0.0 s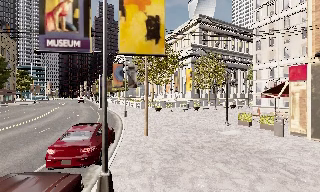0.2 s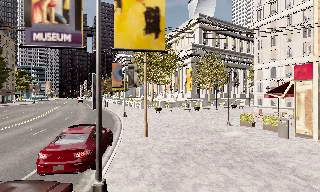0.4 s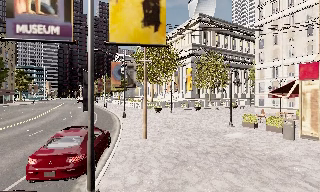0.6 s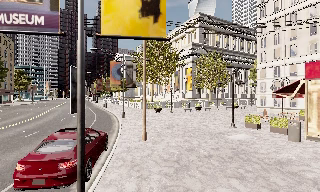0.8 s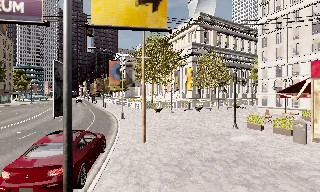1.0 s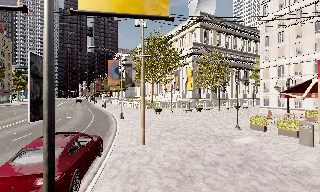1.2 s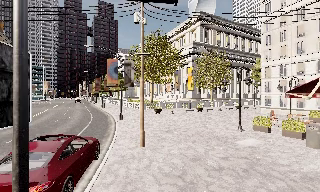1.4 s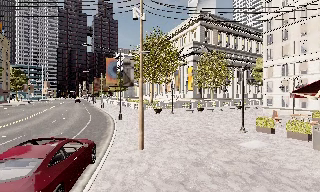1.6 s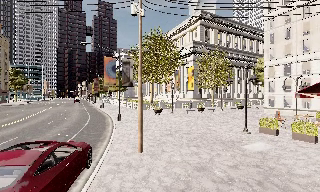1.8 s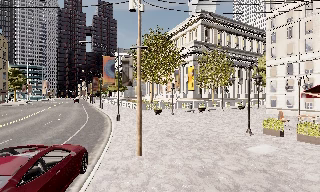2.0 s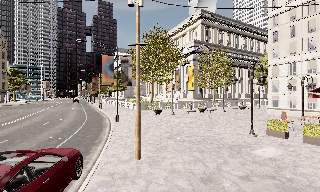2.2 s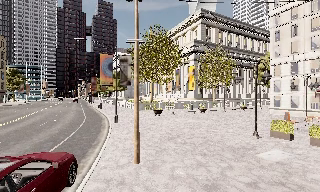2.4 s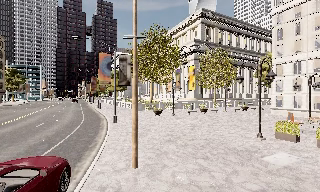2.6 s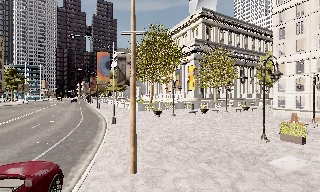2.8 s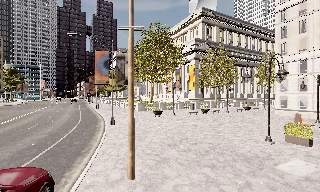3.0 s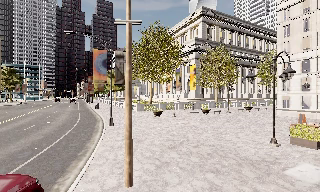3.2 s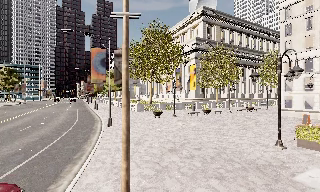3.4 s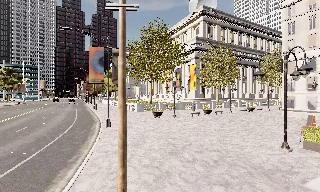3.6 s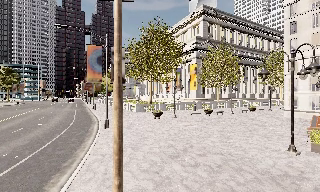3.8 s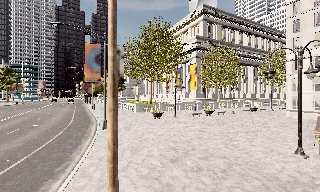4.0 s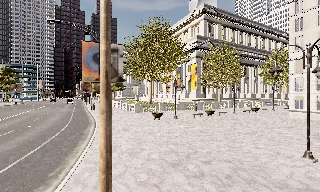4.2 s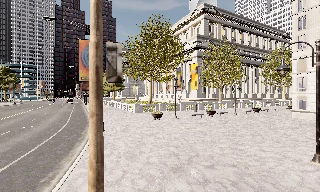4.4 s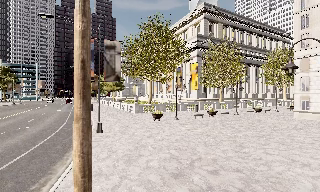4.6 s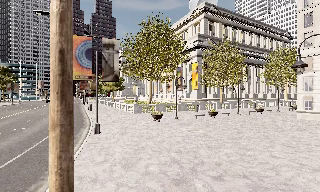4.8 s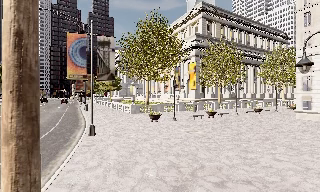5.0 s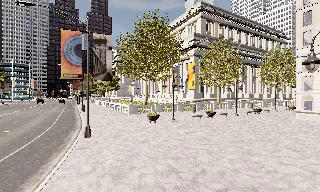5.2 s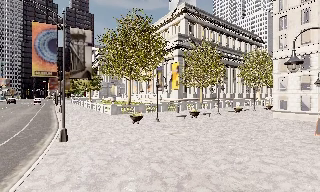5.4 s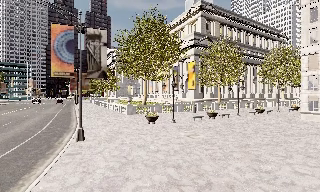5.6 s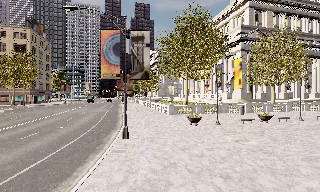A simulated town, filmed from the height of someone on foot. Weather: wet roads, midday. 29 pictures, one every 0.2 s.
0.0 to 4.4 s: The camera travels forward, about 8 m, so what stands in front looms larger.
4.4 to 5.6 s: The camera pans to its left, which is counterclockwise from overhead, by about 15 degrees. It travels forward, about 2.5 m, so what stands in front looms larger.
The film runs forward here.
